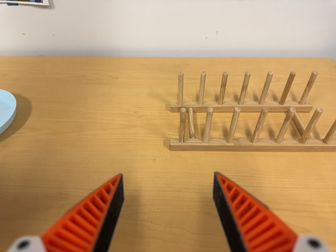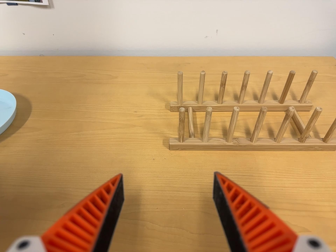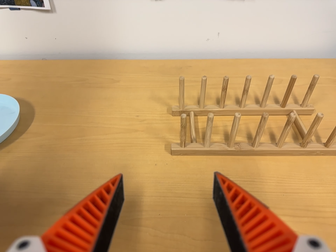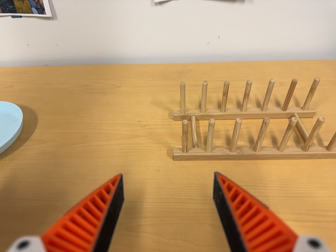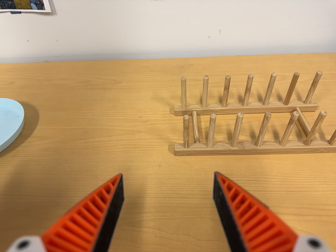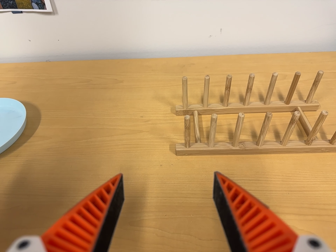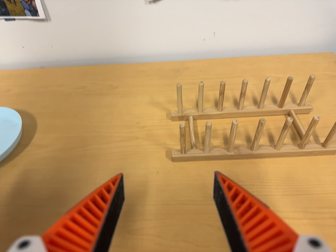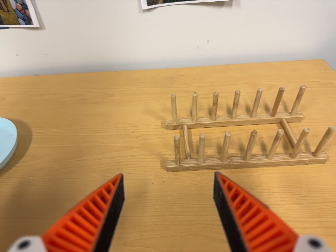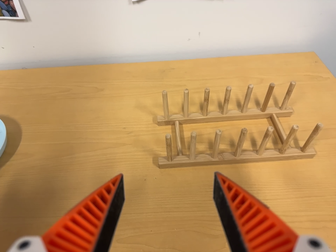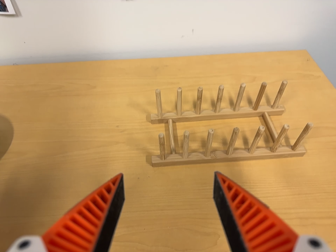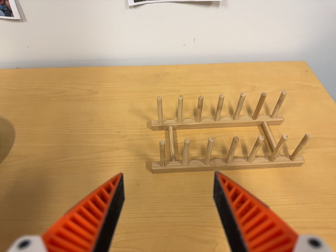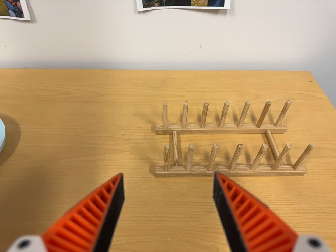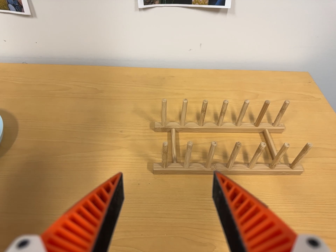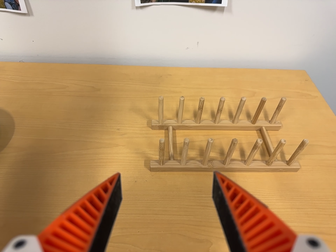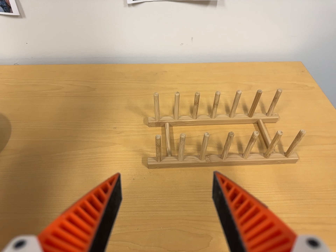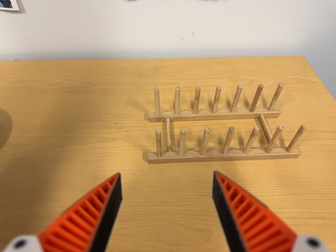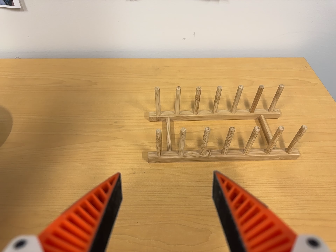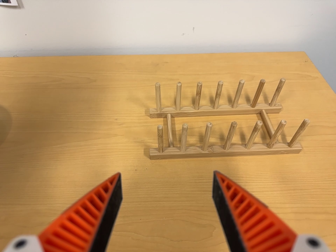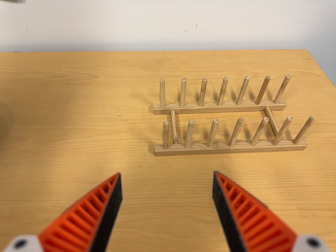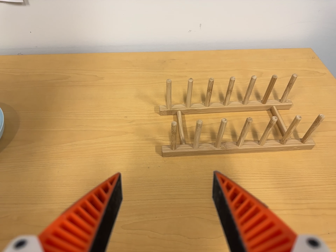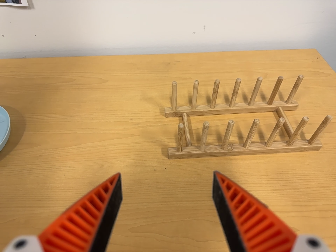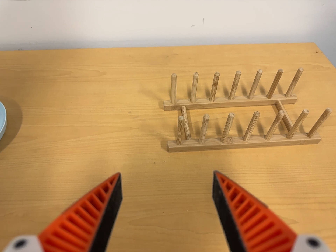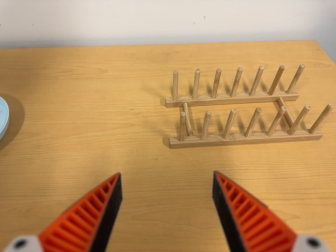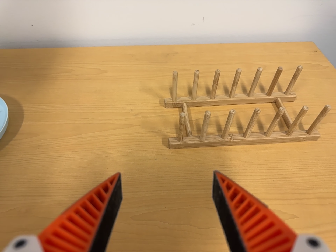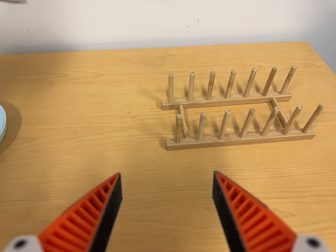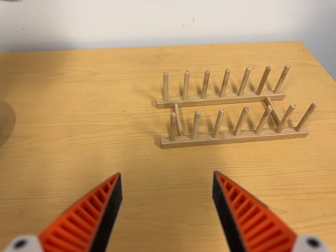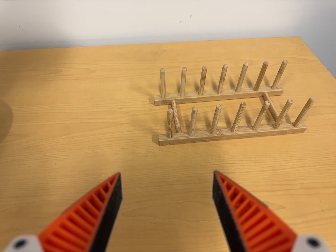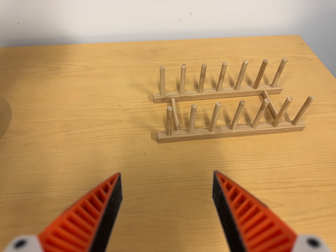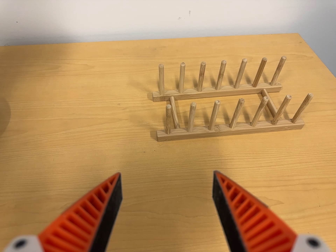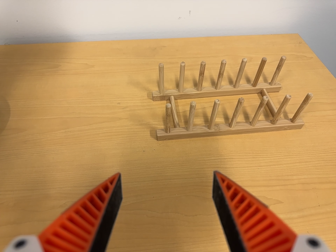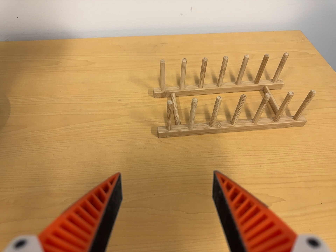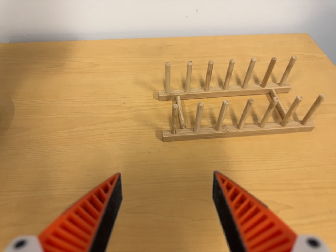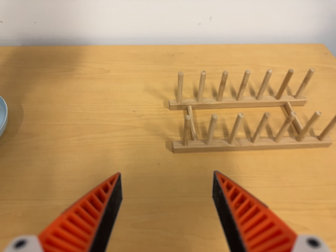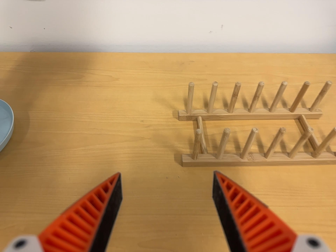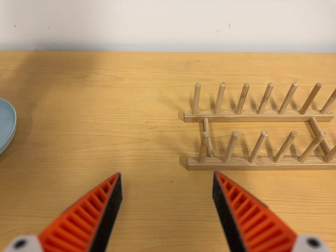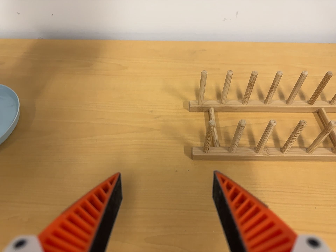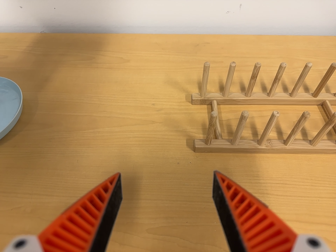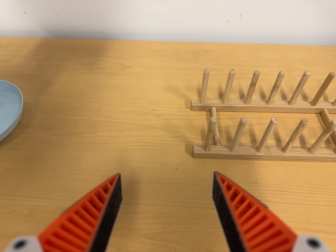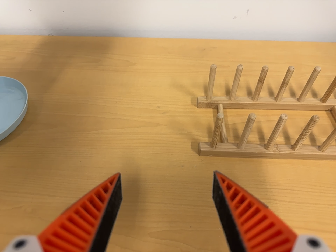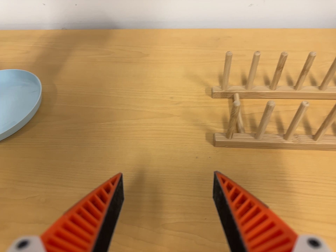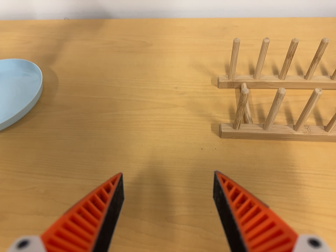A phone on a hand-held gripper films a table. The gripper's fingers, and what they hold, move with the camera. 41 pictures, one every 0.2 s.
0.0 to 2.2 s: The camera travels toward the top of its view, about 9 cm.
2.2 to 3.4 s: The camera shifts only a little, or ends up much as it began.
3.4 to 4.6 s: The camera travels to its left, about 5 cm, so close, fixed things drift to the right.
4.6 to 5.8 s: The camera shifts only a little, or ends up much as it began.
5.8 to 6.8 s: The camera travels forward, about 6 cm, so what stands in front looms larger.
6.8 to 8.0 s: The camera travels toward the bottom of its view, about 6 cm, so close, fixed things drift upward.
The film runs forward here.
